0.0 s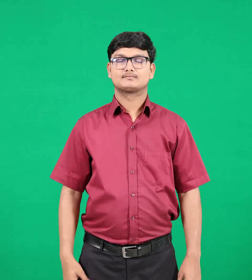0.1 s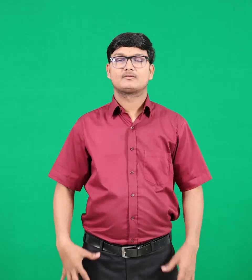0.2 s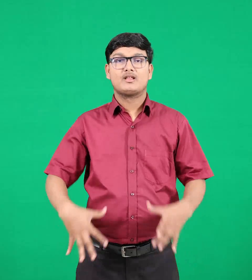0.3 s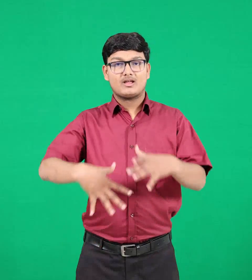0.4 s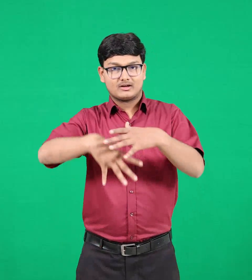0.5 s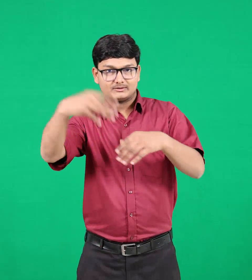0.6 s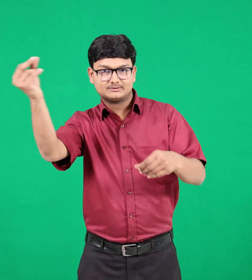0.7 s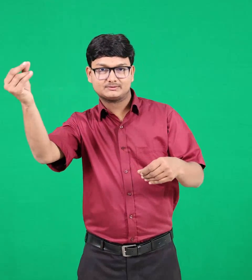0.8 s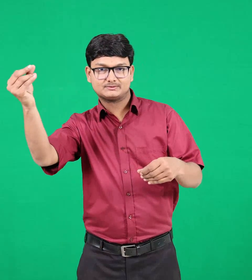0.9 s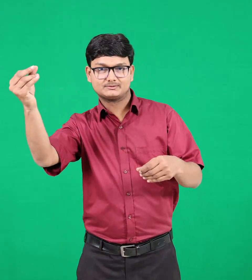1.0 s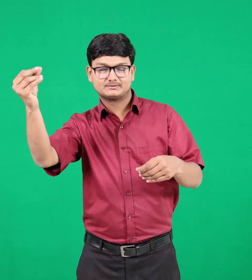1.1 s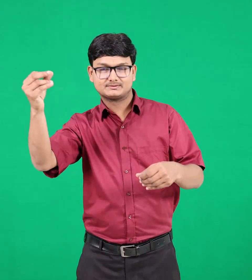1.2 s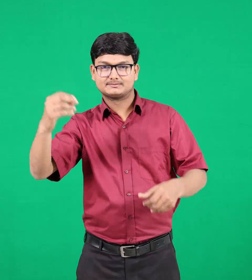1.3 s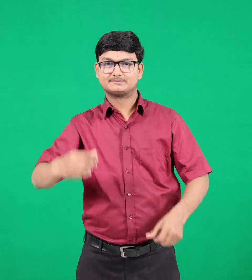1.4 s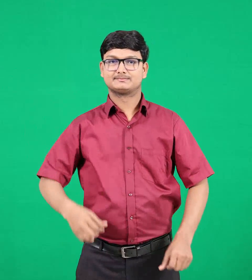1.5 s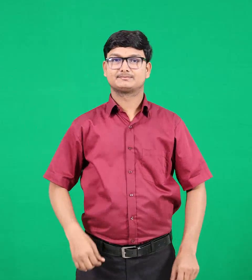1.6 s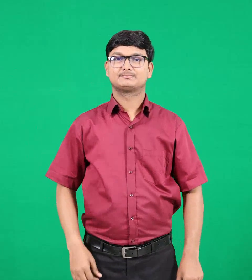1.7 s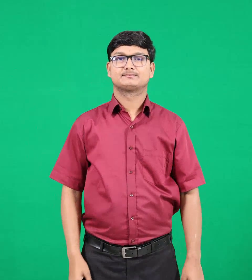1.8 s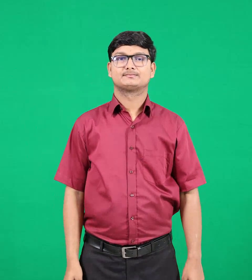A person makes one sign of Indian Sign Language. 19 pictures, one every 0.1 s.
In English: out
